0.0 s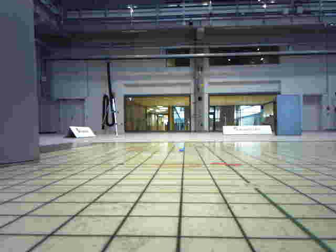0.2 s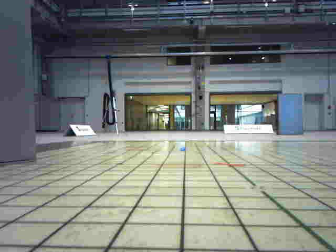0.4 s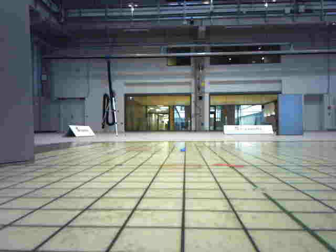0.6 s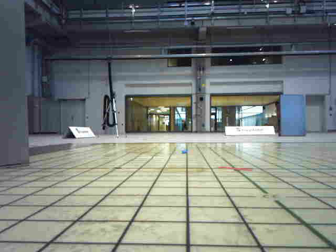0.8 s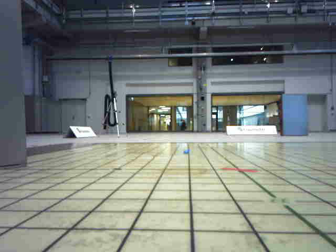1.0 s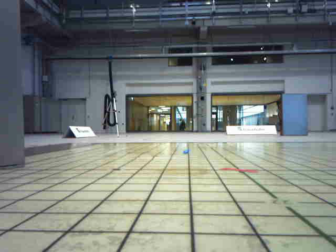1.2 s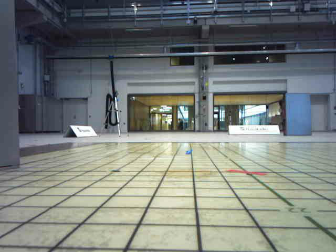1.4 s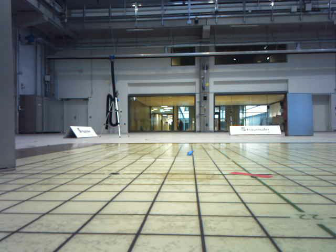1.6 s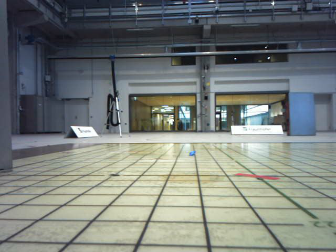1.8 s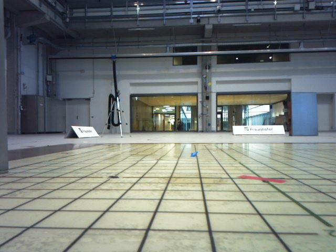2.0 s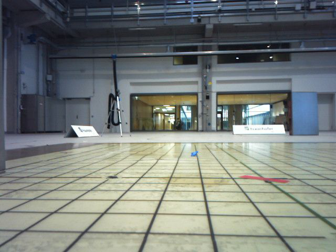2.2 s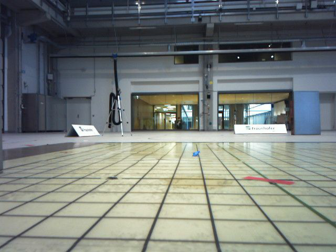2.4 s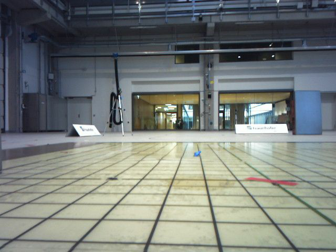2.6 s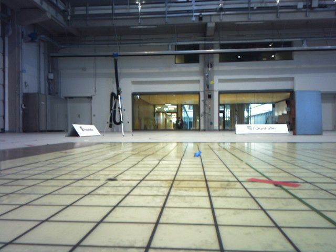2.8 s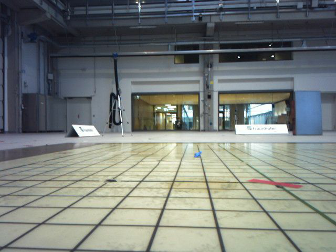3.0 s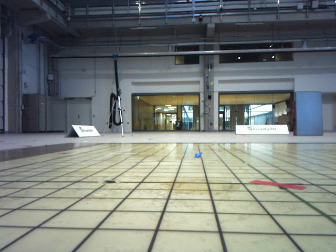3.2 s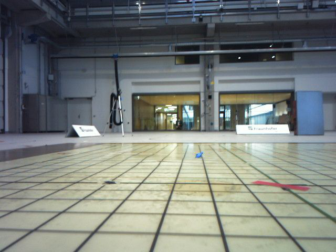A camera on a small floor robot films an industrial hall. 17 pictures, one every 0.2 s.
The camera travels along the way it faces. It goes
backward.
0.0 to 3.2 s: The camera travels backward, about 0.7 m, so what stands in front gets smaller.
The film runs forward here.
